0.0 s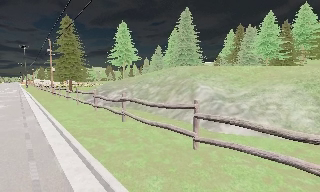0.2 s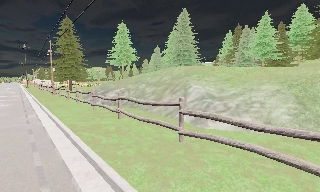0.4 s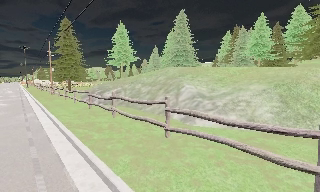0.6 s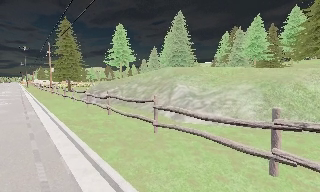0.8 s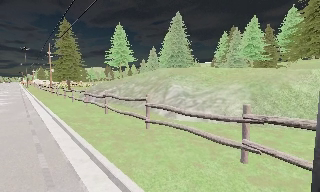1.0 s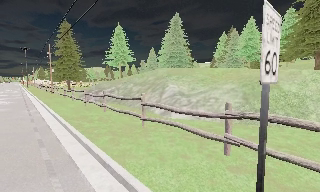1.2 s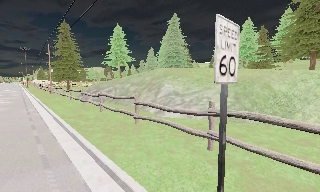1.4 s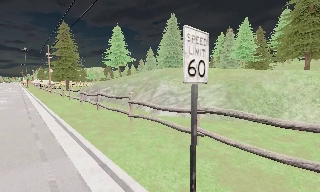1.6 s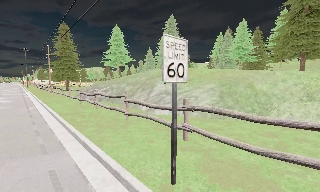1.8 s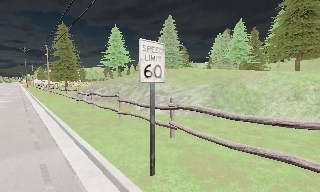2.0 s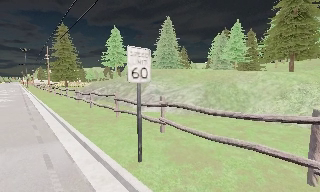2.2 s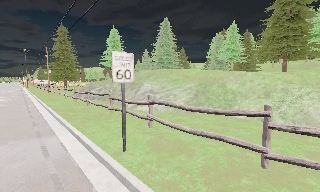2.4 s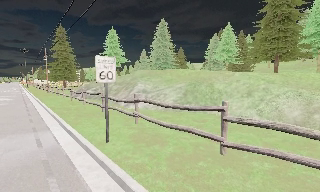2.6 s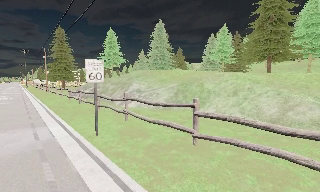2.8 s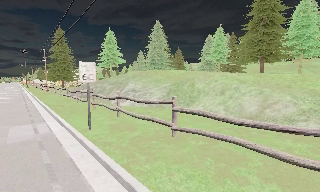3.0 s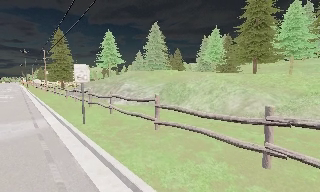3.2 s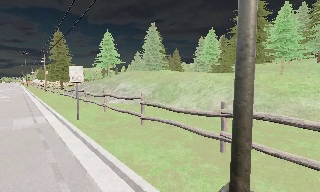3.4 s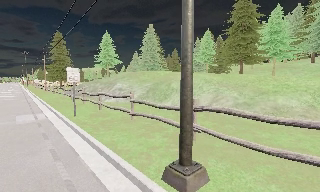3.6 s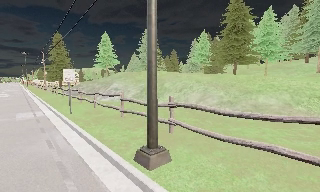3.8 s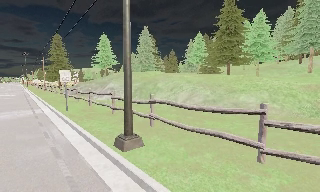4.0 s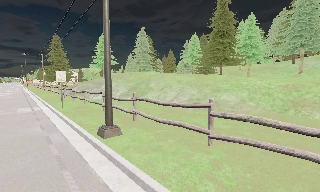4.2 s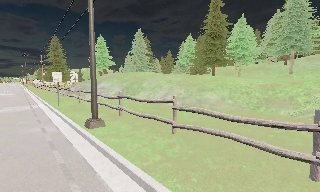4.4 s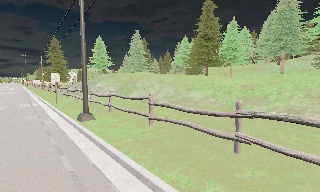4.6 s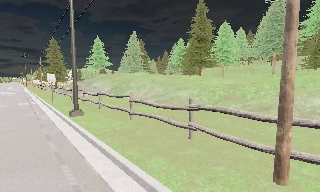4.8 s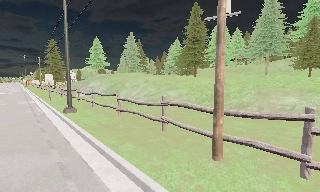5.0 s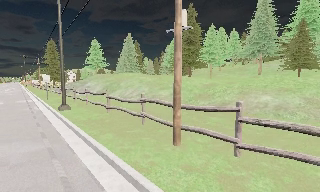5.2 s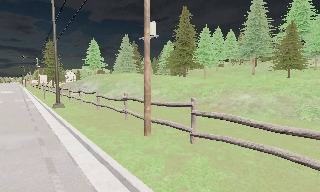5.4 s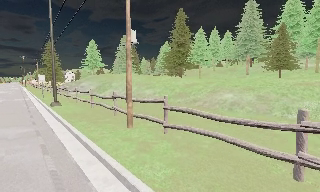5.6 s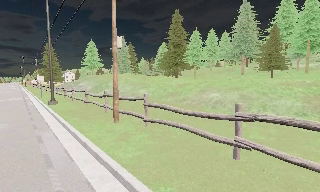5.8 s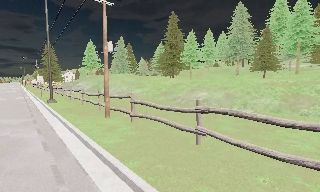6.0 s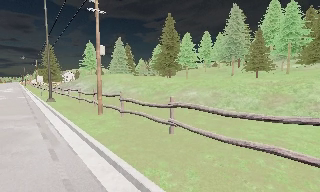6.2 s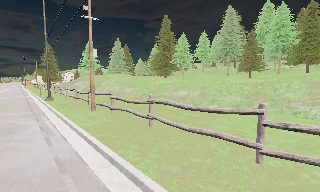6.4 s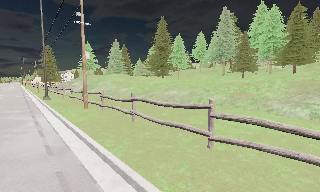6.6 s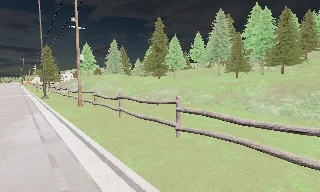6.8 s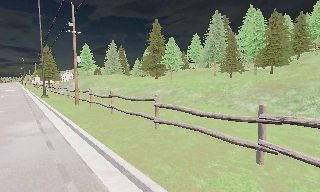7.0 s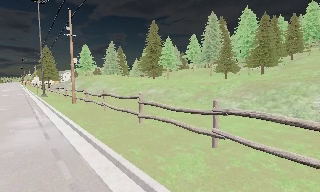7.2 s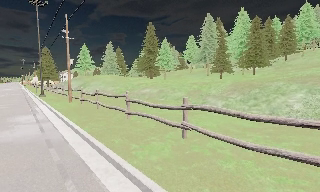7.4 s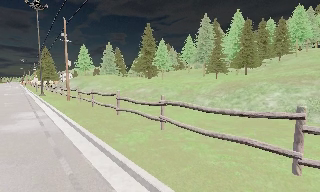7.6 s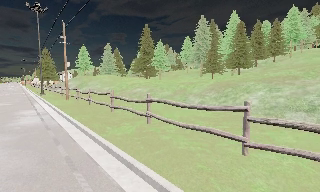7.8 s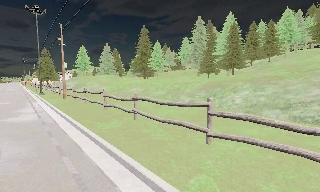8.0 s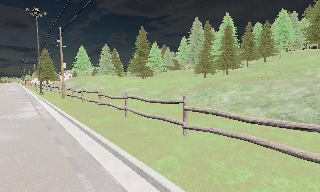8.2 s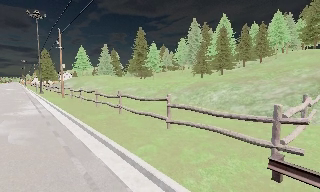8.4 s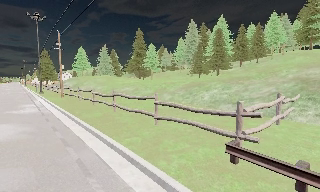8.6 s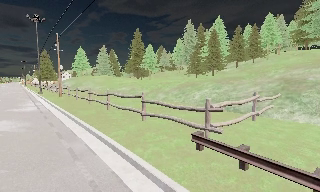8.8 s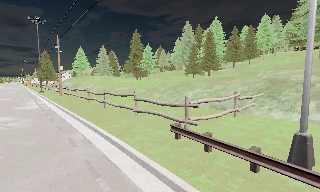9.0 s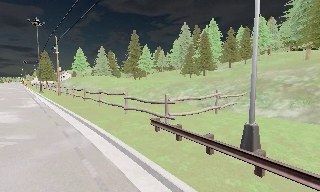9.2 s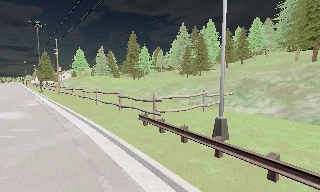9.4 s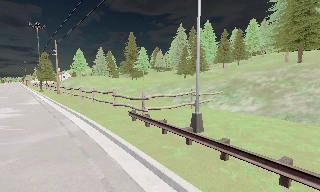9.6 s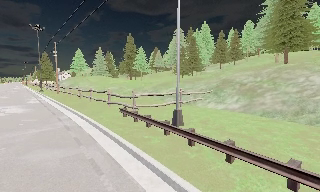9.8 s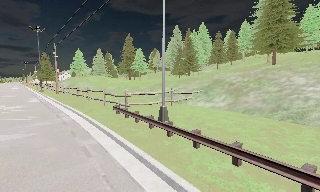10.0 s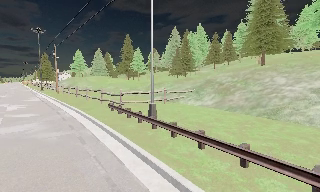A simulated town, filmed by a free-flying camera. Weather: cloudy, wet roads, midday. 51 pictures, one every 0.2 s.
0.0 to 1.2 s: The camera travels backward and to its right, about 3.5 m, so what stands in front gets smaller.
1.2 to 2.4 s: The camera travels backward and to its right, about 3.5 m, so what stands in front gets smaller. It gains speed.
2.4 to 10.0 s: The camera travels backward and to its right, about 40 m, so what stands in front gets smaller.
The film runs backward here.
